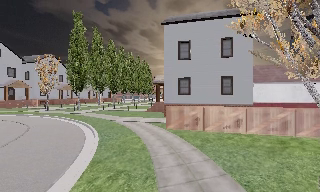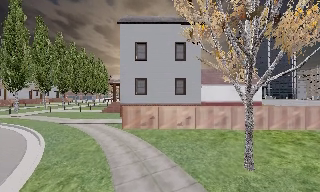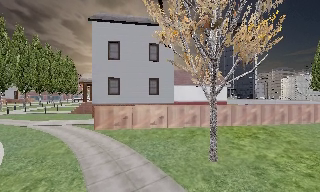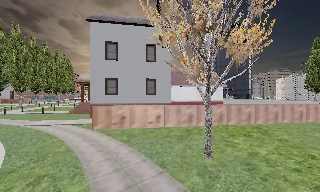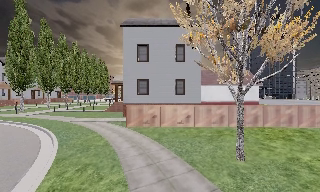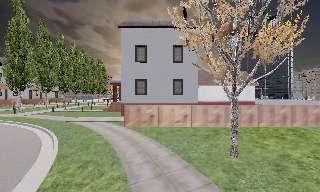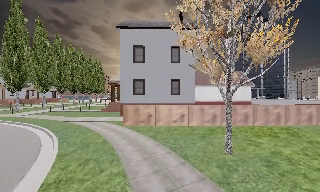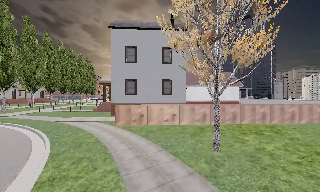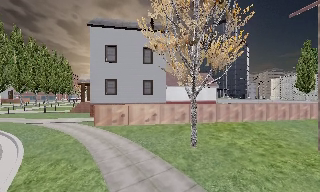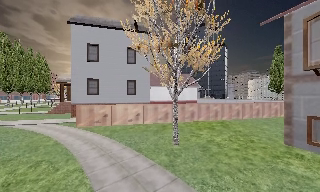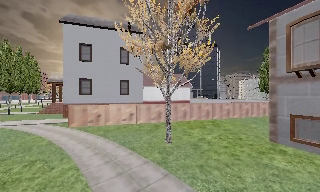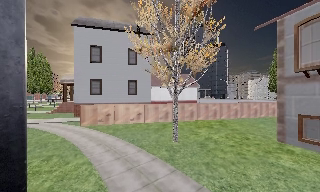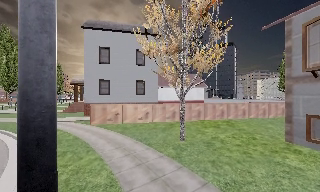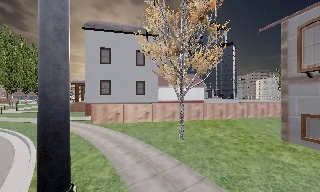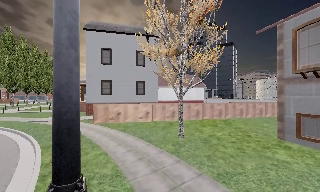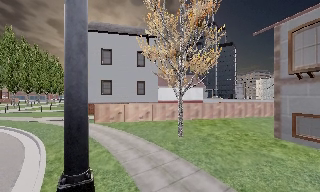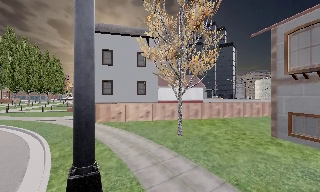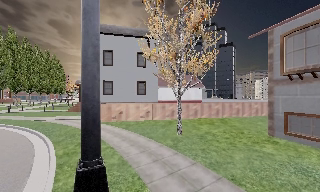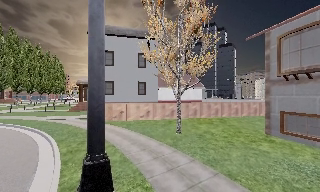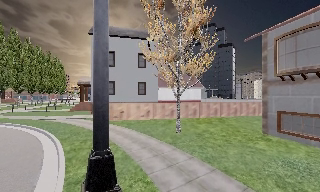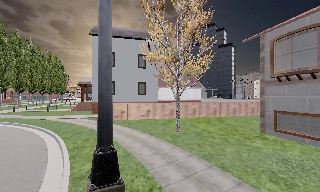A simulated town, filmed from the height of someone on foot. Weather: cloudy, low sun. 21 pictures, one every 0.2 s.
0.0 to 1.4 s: The scene slides to the left, as the camera pans about 20 degrees to its right. It travels backward, about 1.5 m, so what stands in front gets smaller.
1.4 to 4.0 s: The camera travels backward, about 3 m, so what stands in front gets smaller.
The film runs backward here.
